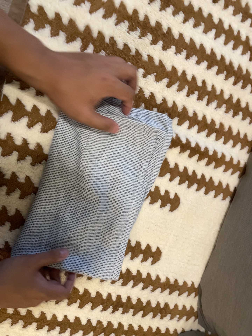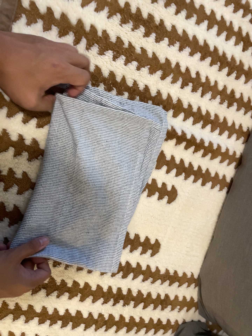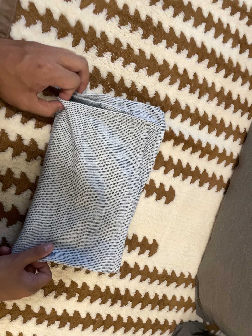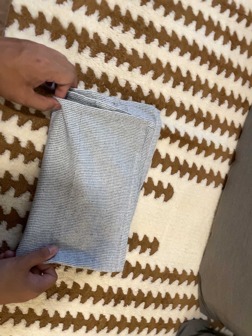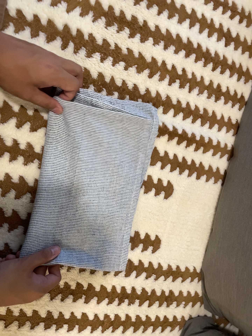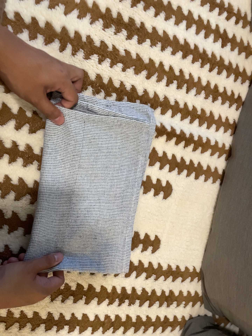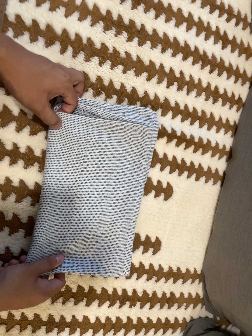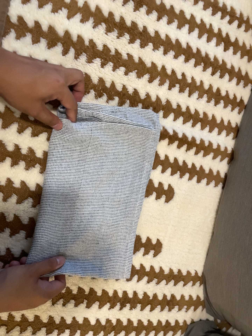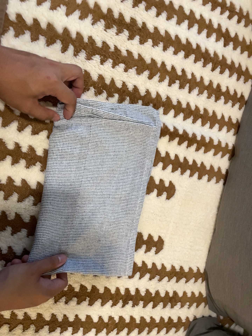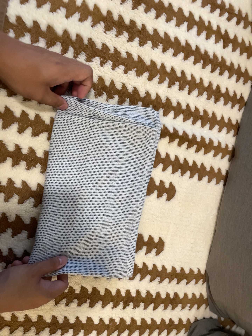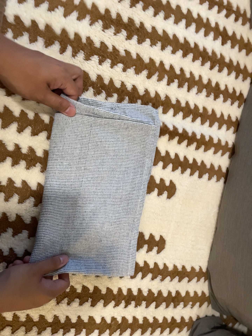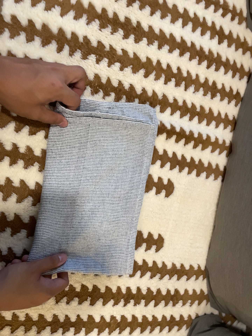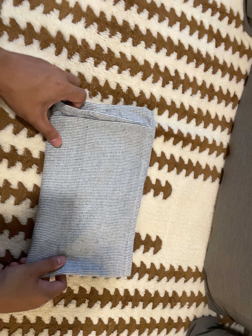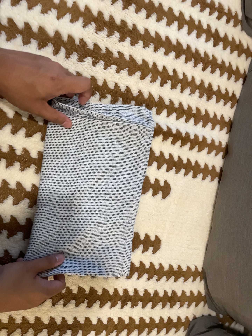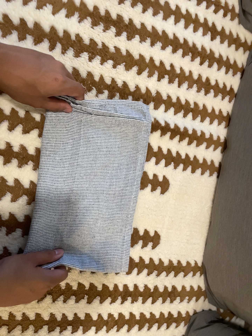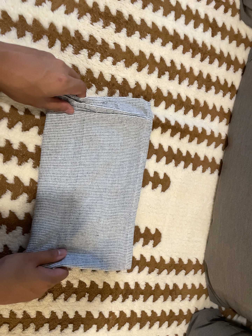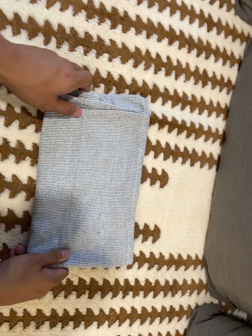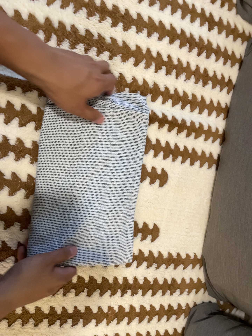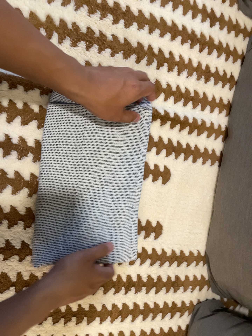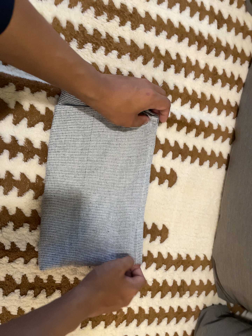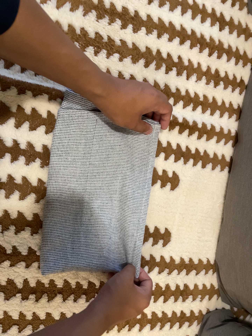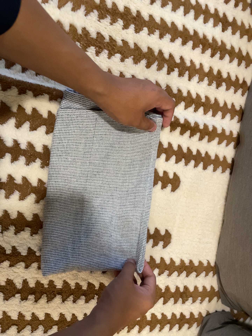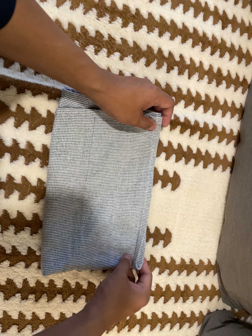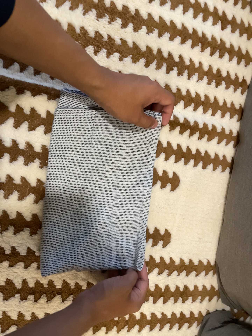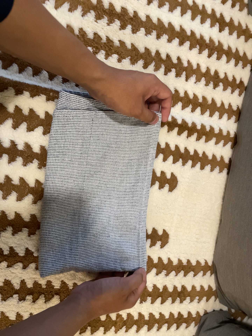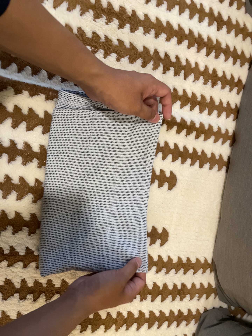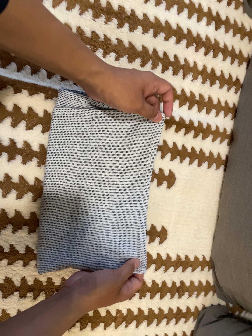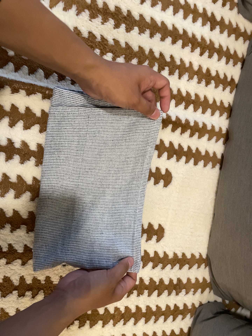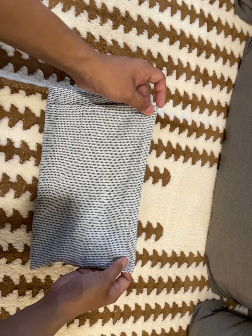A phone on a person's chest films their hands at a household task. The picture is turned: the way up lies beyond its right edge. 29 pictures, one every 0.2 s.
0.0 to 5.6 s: The camera rolls about its line of sight by about 10 degrees, and the scene rotates counterclockwise.
The film runs backward here.
